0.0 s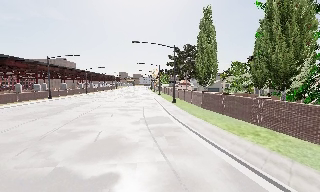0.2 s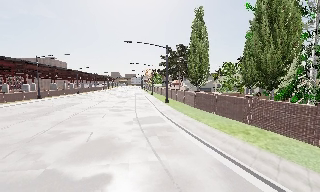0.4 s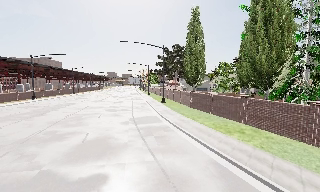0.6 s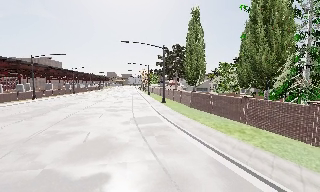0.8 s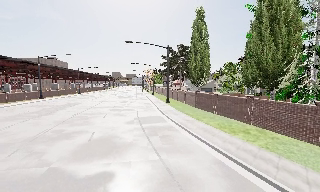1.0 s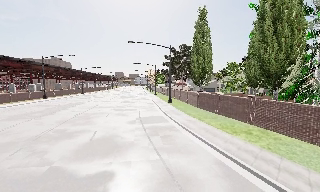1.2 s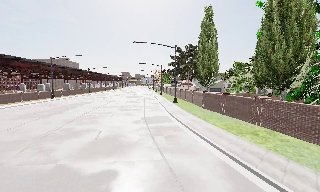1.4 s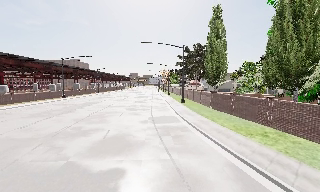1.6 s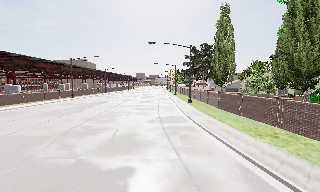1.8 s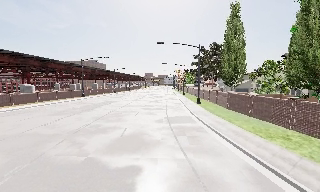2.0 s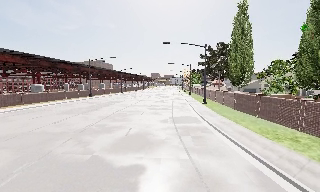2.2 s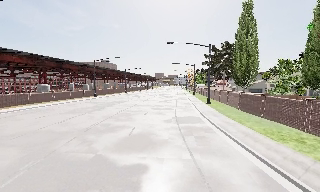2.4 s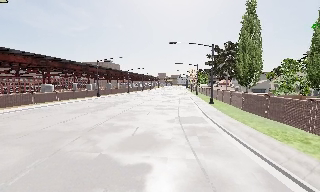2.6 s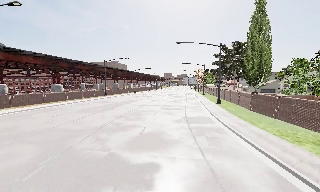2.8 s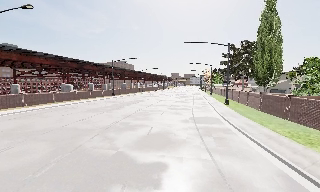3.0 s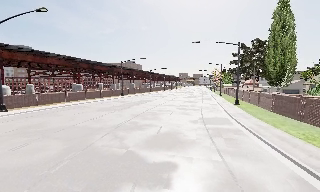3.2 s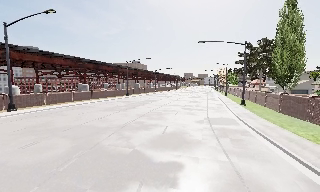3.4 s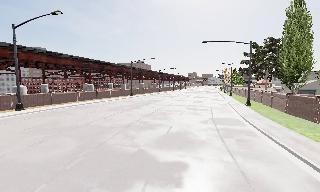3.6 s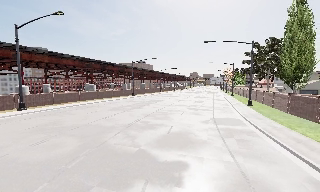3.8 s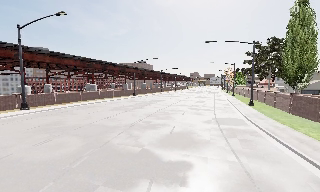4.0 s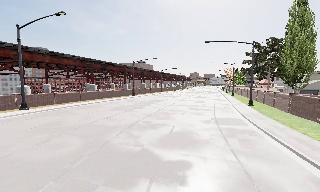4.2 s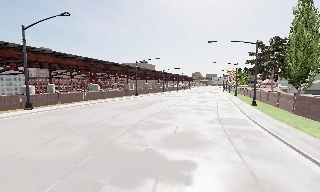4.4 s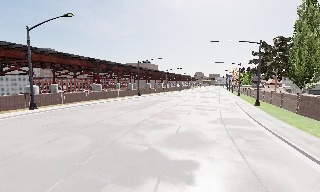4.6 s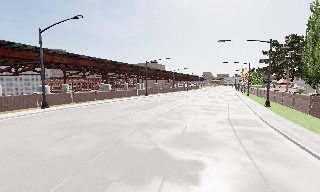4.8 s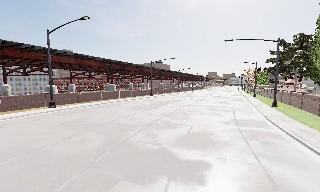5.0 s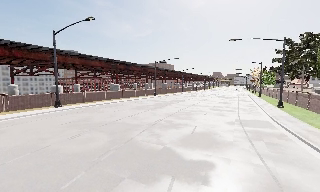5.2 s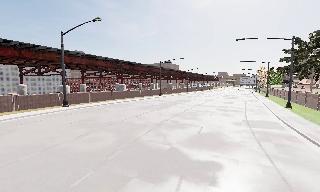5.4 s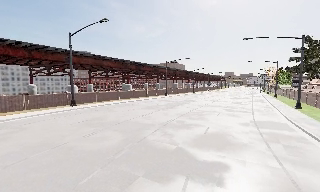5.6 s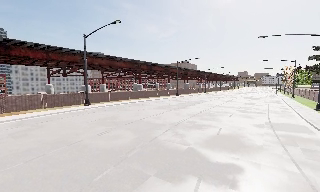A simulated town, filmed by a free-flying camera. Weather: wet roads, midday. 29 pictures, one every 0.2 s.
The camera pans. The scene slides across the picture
to the right.
The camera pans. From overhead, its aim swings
counterclockwise.
0.0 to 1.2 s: The camera shifts only a little, or ends up much as it began.
1.2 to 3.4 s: The camera swings to its left by about 25 degrees, and the scene slides to the right.
3.4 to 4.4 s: The camera shifts only a little, or ends up much as it began.
4.4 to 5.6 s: The camera pans to its left, which is counterclockwise from overhead, by about 15 degrees.
The film runs backward here.
